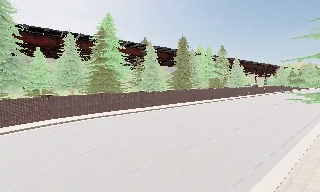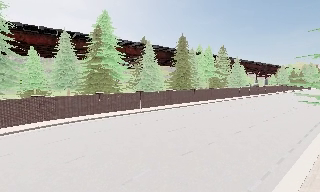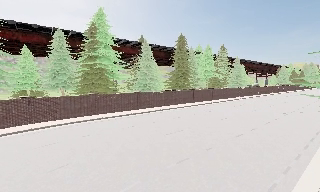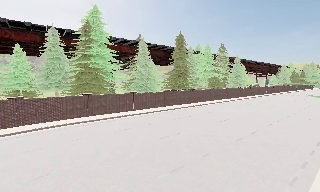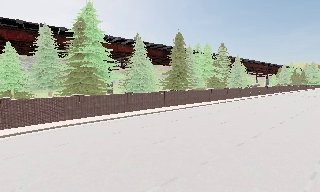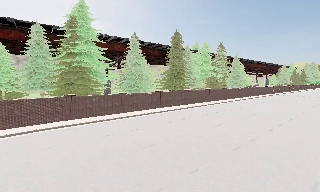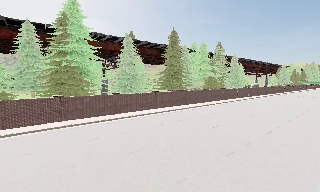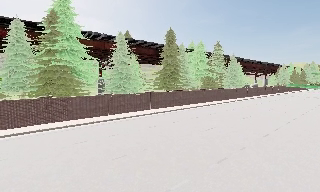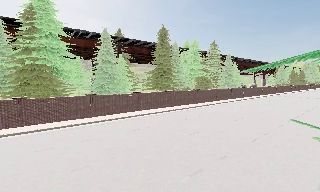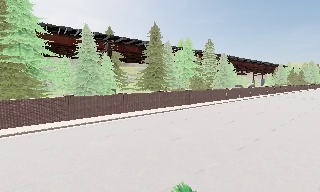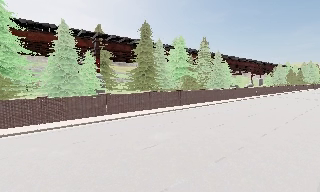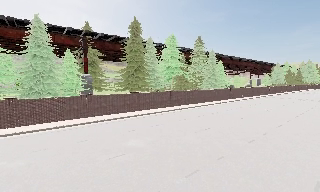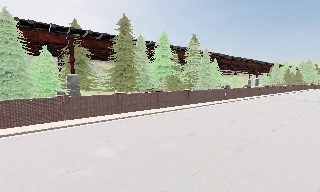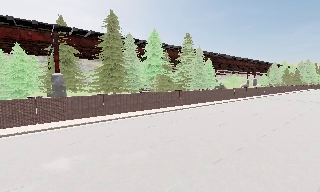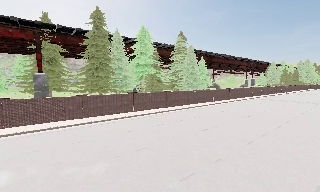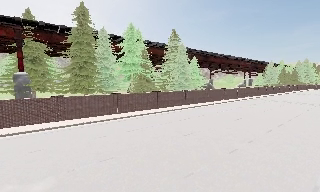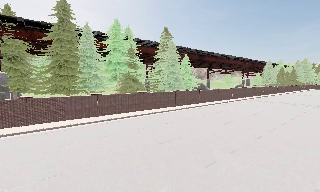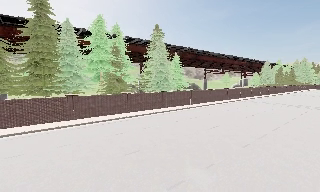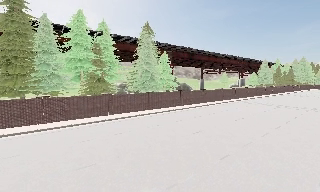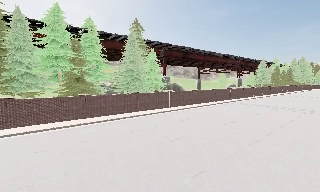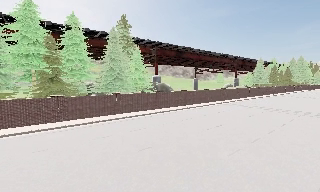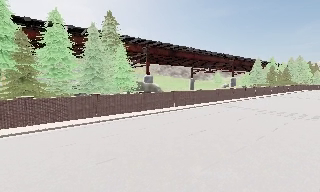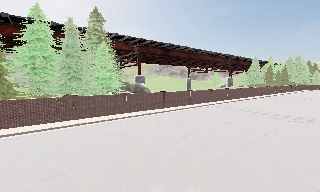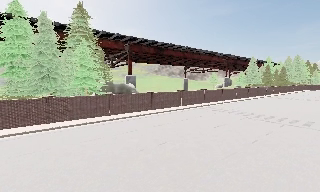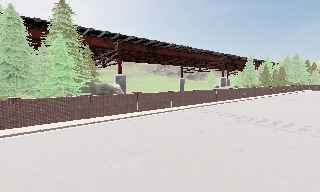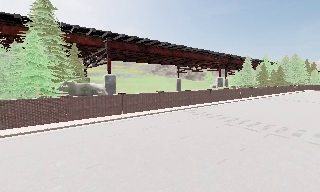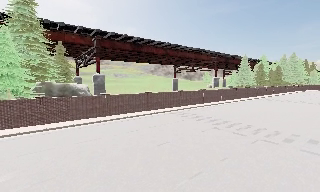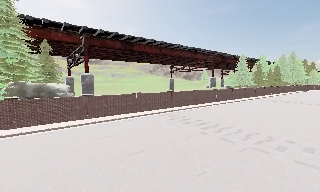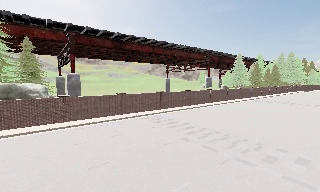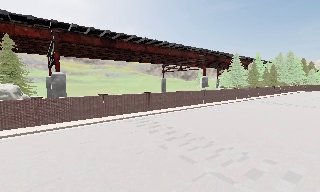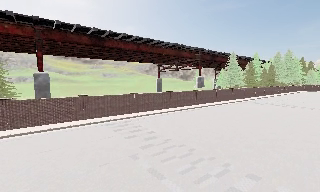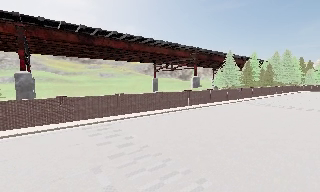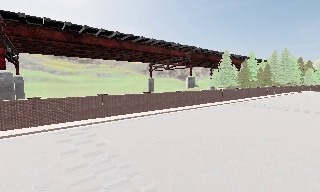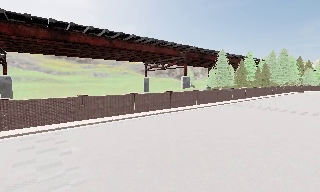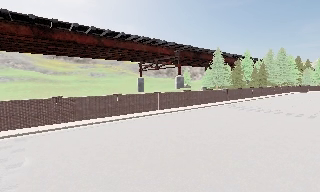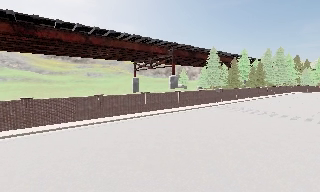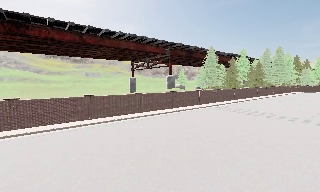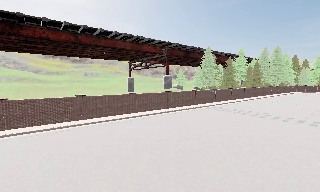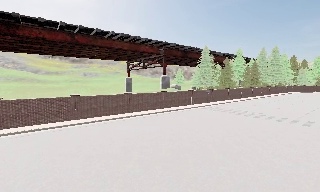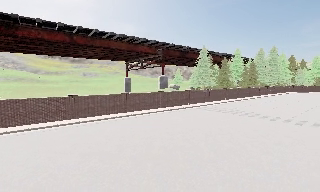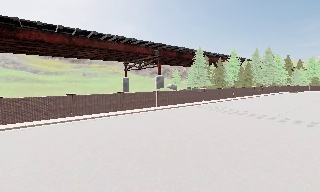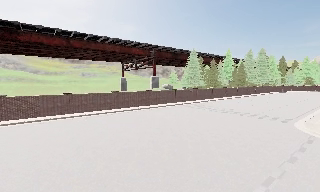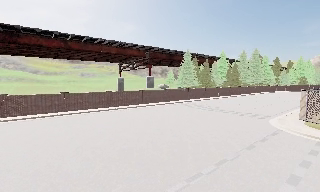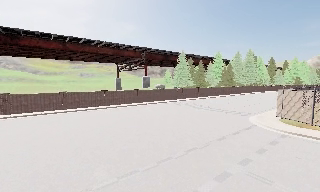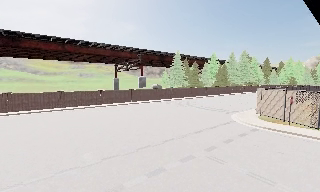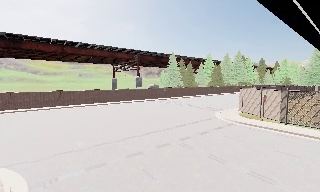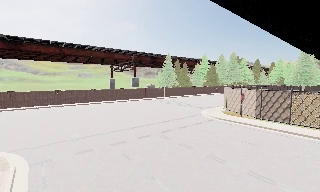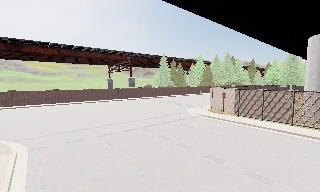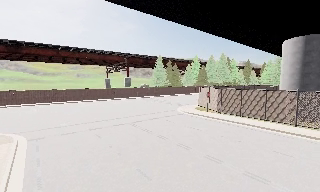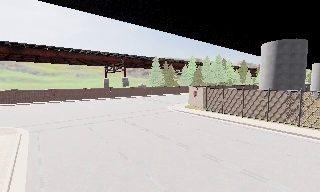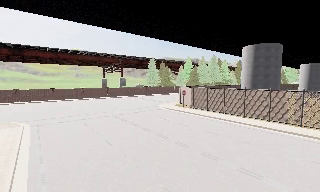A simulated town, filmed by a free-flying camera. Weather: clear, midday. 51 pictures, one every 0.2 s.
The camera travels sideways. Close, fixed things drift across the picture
to the left.
0.0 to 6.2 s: The camera travels to its right and forward, about 55 m, so close, fixed things drift to the left. It gains speed.
6.2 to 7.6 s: The camera travels to its right and forward, about 10 m, so close, fixed things drift to the left. It loses speed.
7.6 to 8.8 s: The camera travels backward and to its right, about 10 m, so what stands in front gets smaller. It gains speed.
8.8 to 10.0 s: The camera travels backward and to its right, about 13 m, so what stands in front gets smaller.
The film runs forward here.
